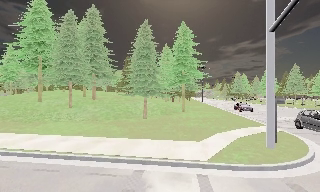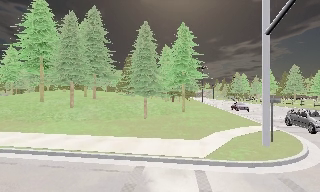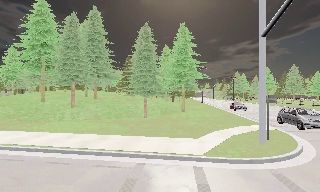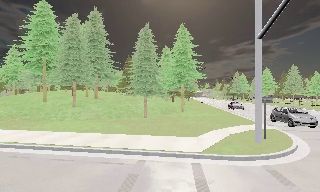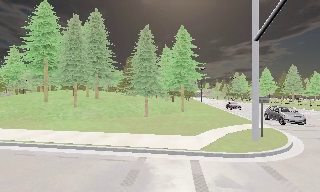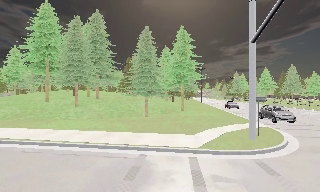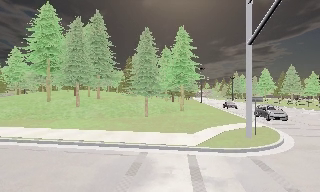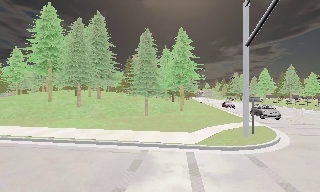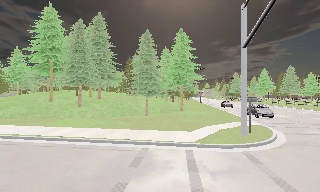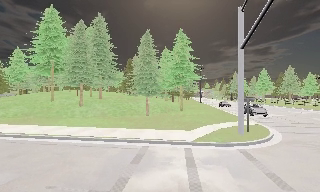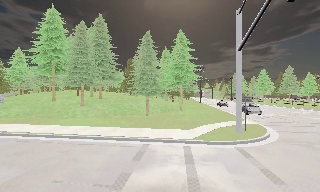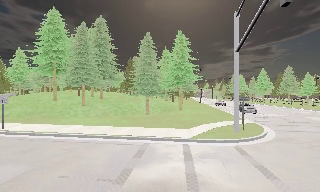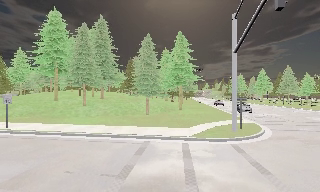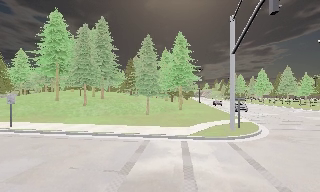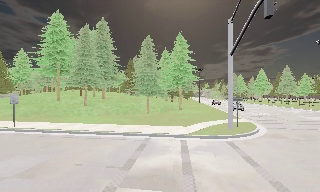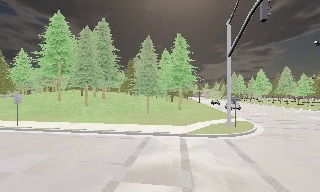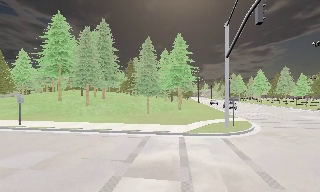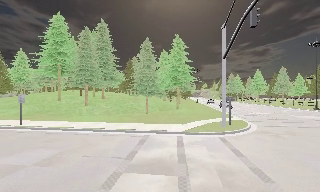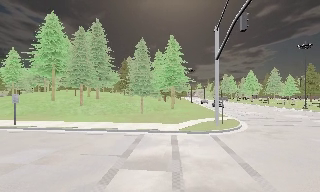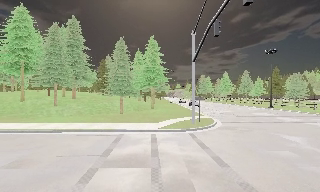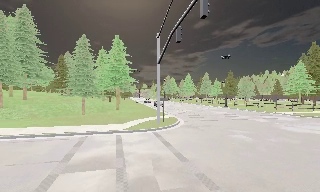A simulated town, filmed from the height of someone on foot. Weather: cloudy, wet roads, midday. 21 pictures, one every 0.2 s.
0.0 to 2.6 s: The camera travels backward, about 4 m, so what stands in front gets smaller.
2.6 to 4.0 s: The scene slides to the left, as the camera pans about 20 degrees to its right. It travels backward, about 2 m, so what stands in front gets smaller.
The film runs backward here.
